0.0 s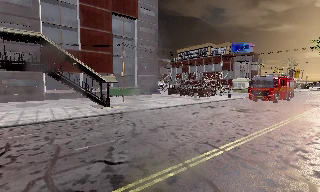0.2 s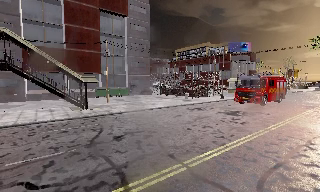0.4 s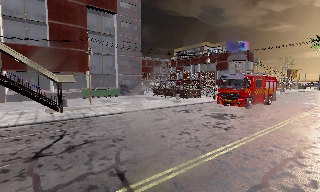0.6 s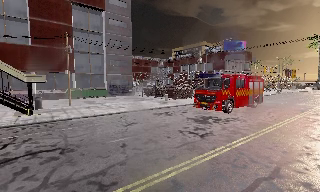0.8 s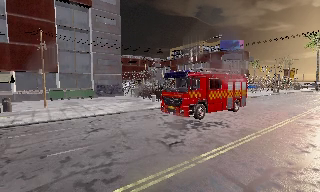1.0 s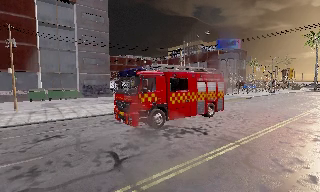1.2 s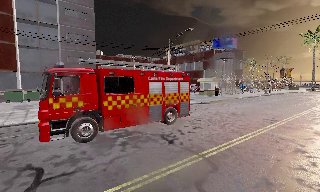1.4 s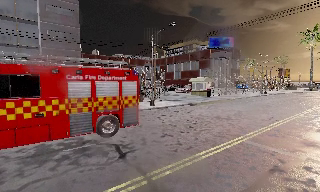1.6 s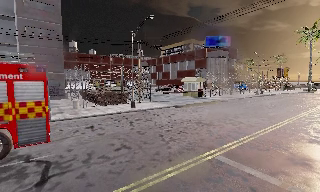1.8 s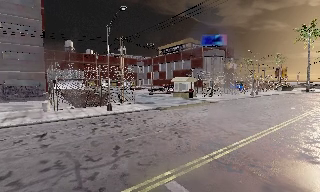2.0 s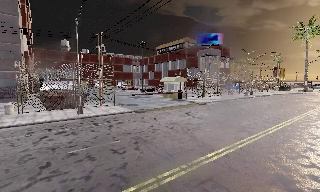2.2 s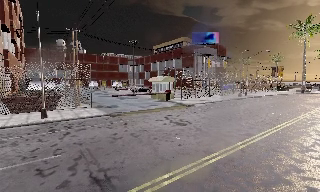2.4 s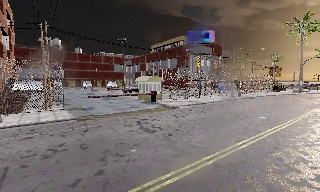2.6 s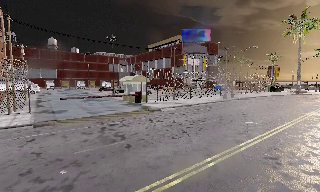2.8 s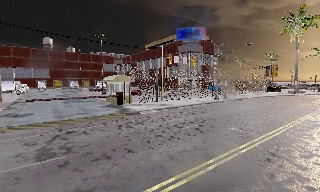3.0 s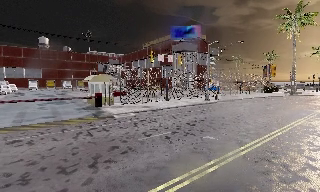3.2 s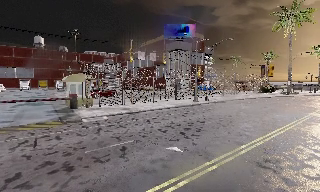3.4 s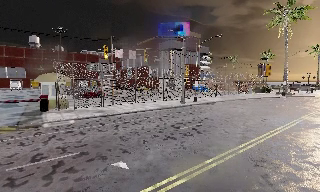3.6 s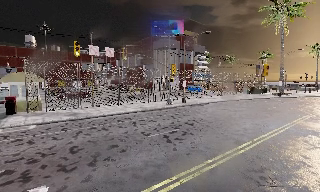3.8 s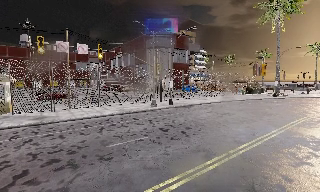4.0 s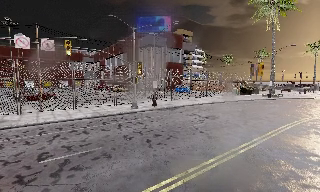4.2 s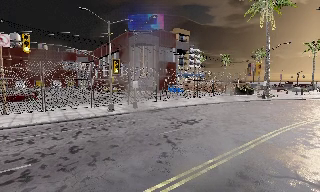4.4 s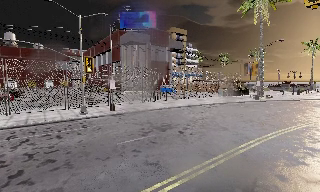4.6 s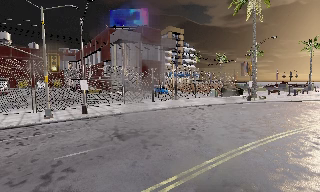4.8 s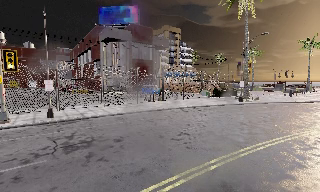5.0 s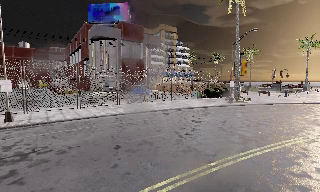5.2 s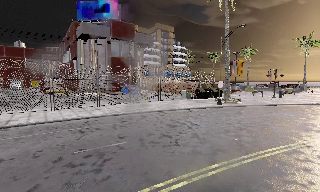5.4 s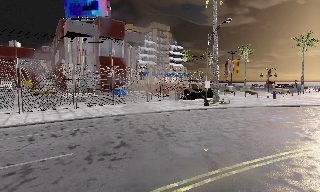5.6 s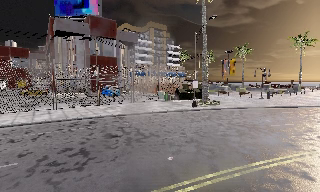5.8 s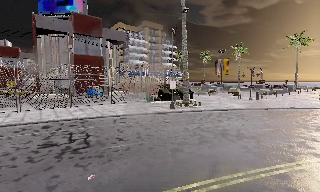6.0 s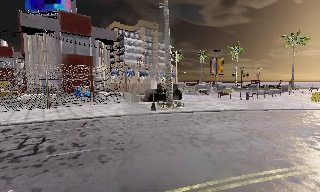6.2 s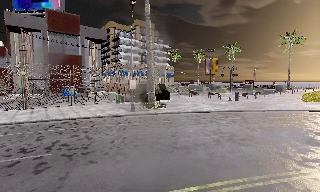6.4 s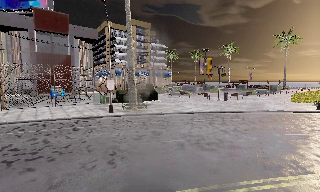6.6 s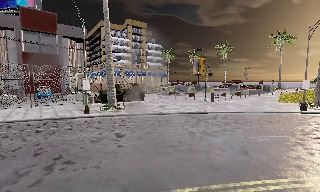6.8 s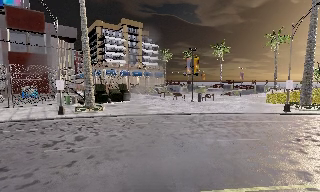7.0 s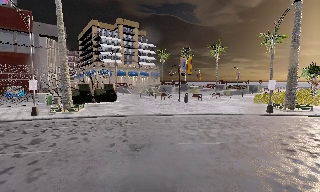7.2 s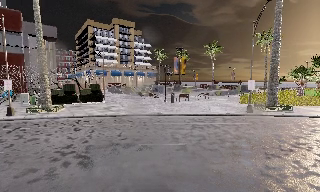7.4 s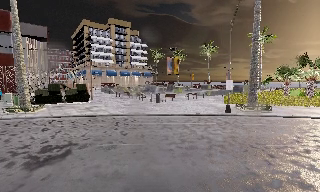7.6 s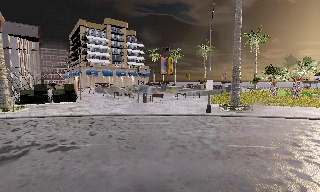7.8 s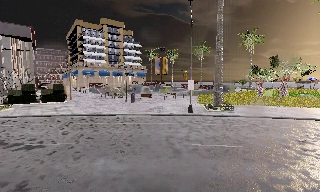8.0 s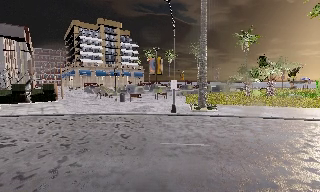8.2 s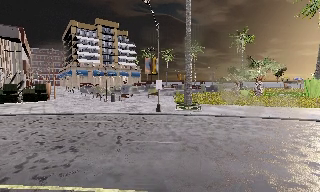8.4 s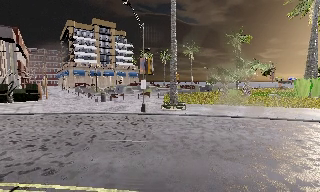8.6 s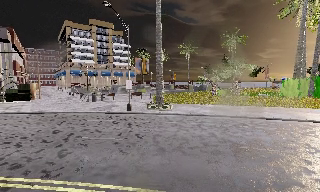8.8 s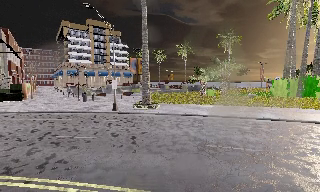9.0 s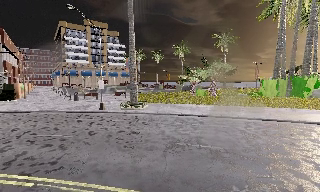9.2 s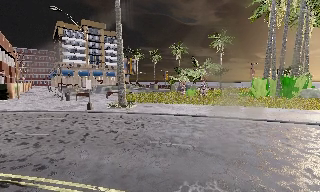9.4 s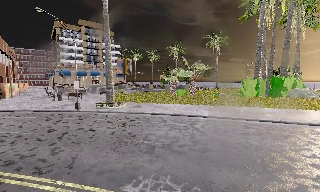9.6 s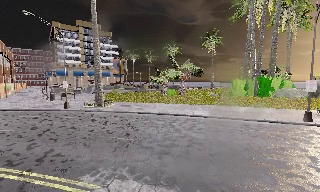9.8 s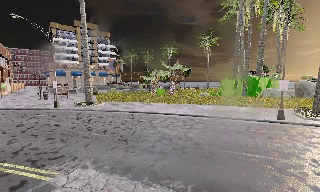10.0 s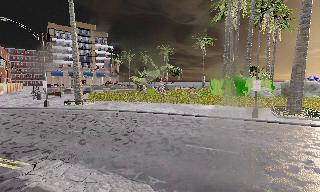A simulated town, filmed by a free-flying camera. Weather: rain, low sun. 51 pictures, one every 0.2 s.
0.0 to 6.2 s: The camera travels to its right and forward, about 70 m, so close, fixed things drift to the left.
6.2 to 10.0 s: The camera travels to its right, about 30 m, so close, fixed things drift to the left.
The film runs forward here.
